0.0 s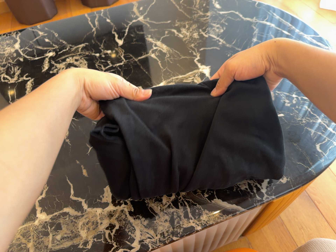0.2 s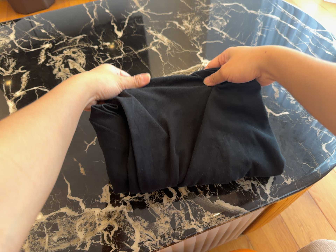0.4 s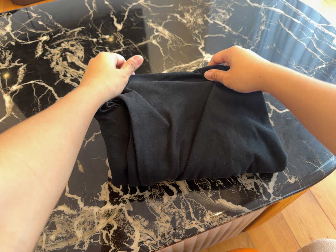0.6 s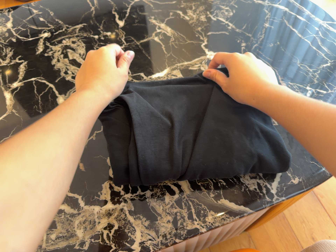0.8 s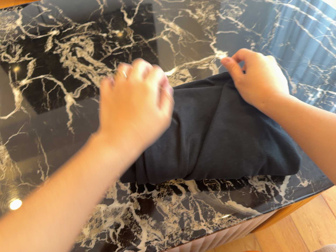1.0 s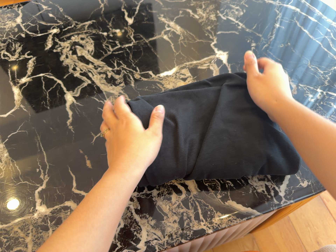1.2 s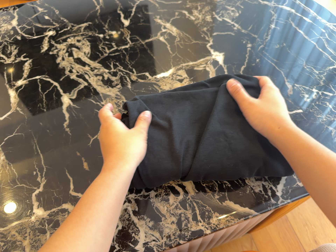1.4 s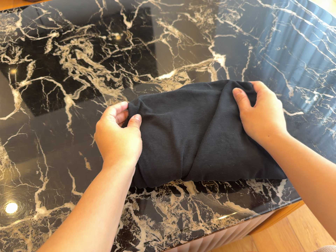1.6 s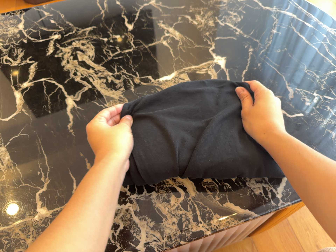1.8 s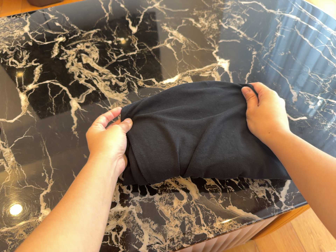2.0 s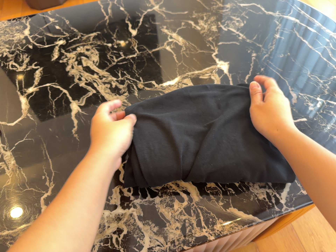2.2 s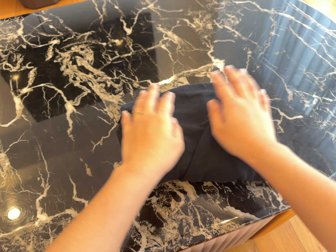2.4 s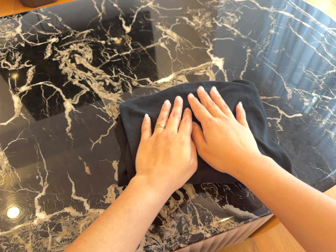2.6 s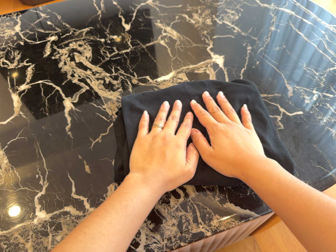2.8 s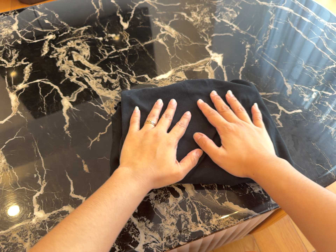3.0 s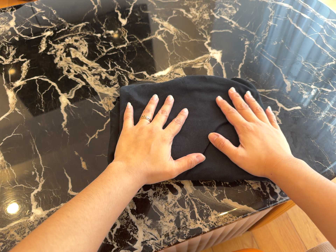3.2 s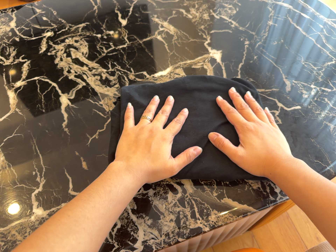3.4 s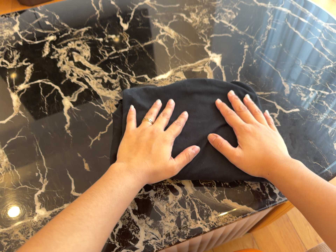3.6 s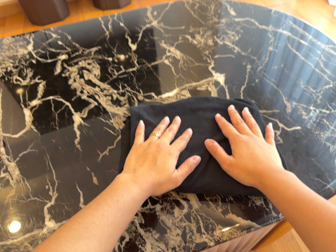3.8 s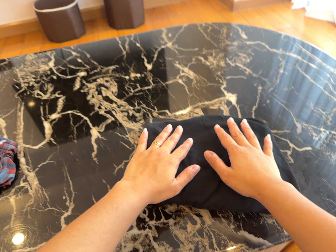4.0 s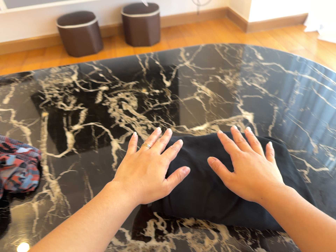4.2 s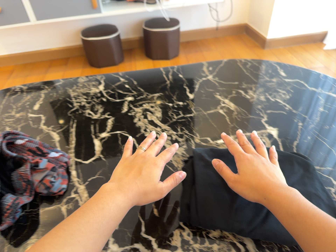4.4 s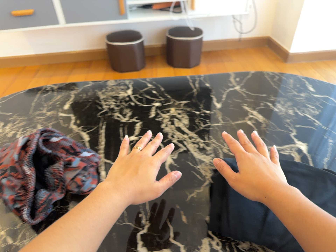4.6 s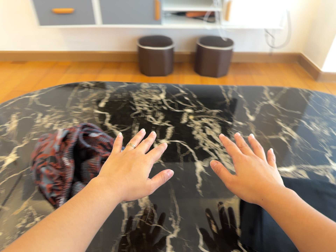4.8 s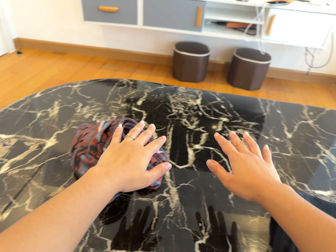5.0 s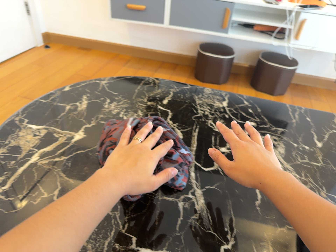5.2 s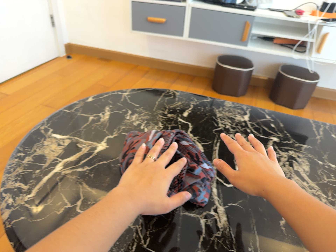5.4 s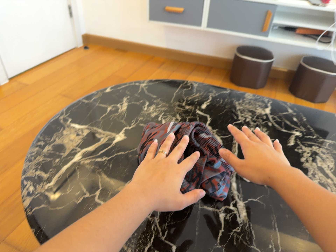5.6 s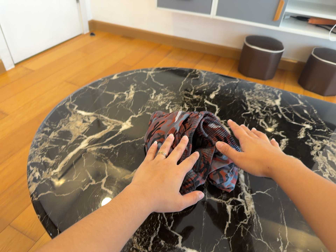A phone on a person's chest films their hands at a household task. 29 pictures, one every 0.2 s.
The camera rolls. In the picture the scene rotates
clockwise.
0.0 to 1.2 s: The camera shifts only a little, or ends up much as it began.
1.2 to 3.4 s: The camera shifts only a little, or ends up much as it began.
3.4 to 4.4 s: The camera travels to its left and backward, about 14 cm, so close, fixed things drift to the right. Its aim tips toward the top of its view by about 15 degrees, and the scene shifts downward. It rolls about its line of sight by about 10 degrees, and the scene rotates clockwise.
4.4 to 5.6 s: The camera pans to its left by about 20 degrees. It travels to its left, about 16 cm, so close, fixed things drift to the right. It rolls about its line of sight by about 20 degrees, and the scene rotates clockwise.
The film runs forward here.
